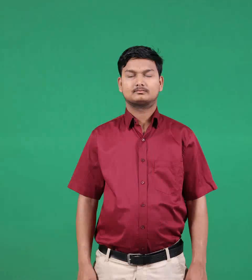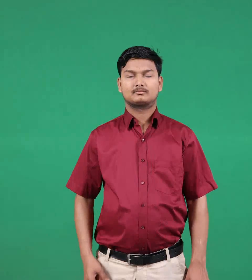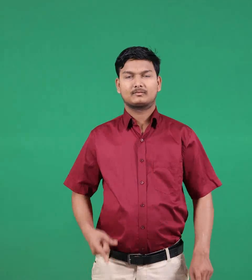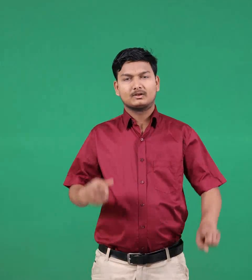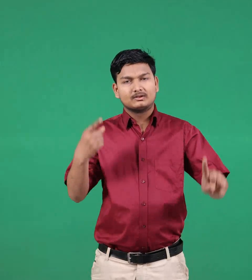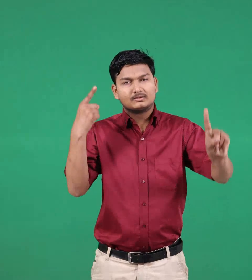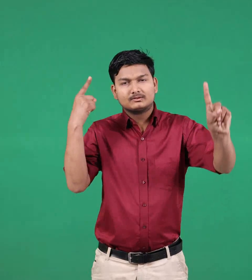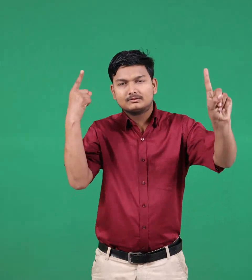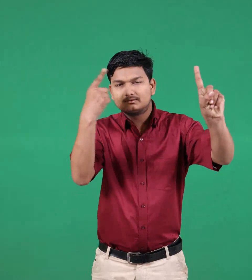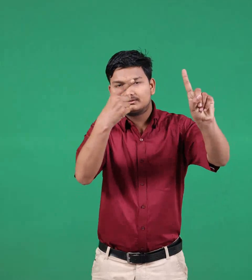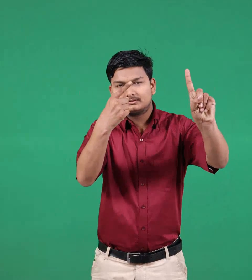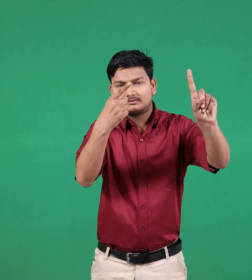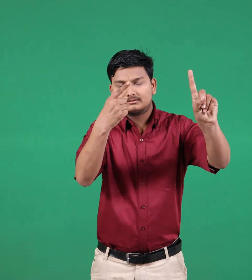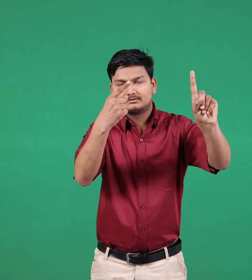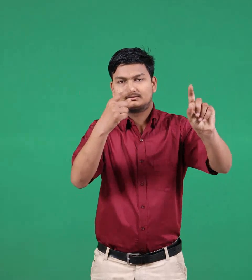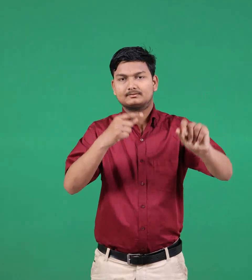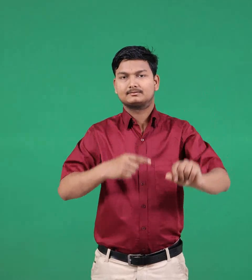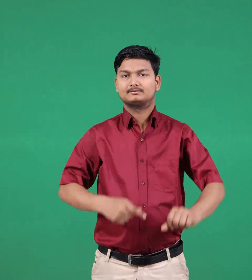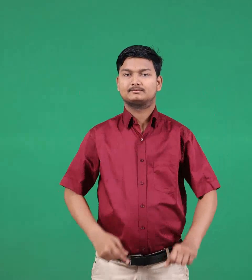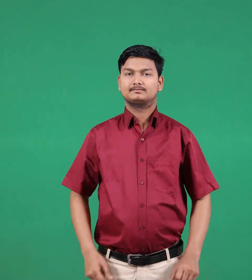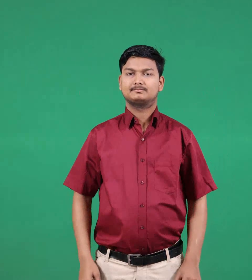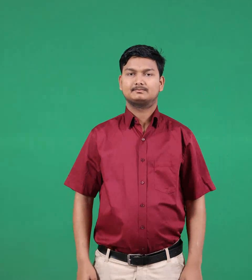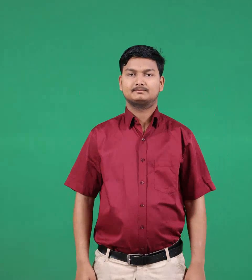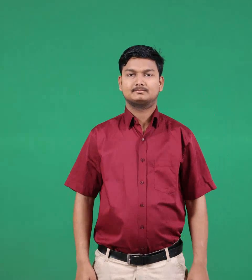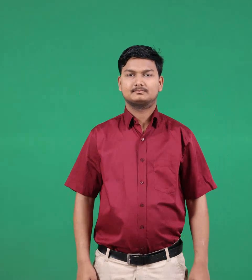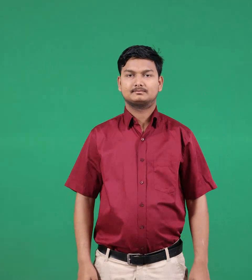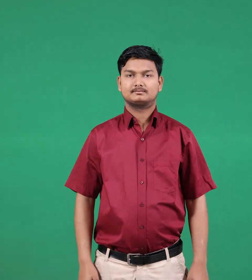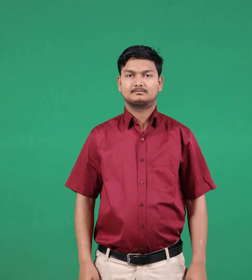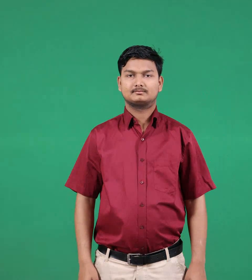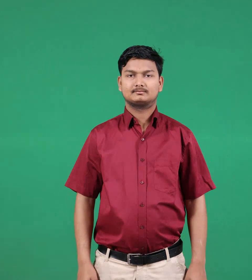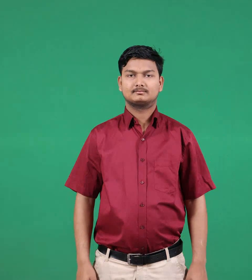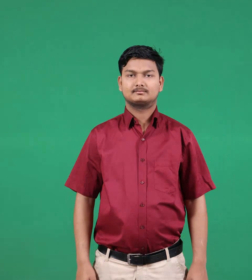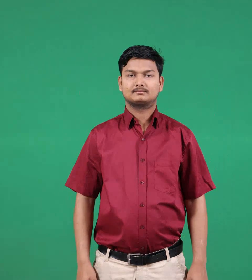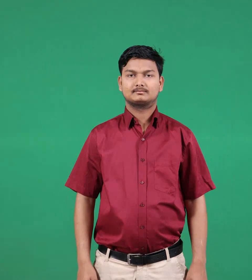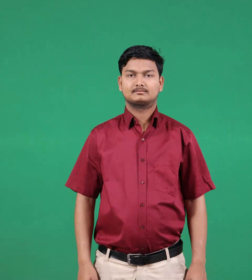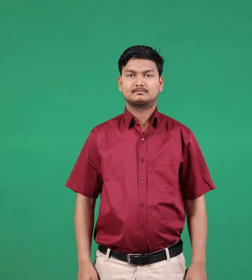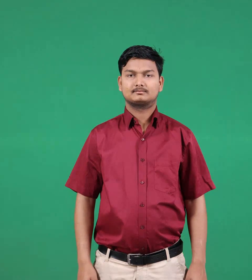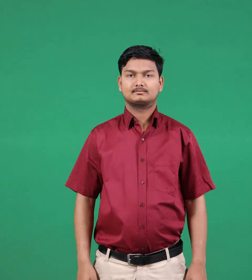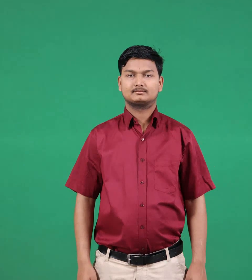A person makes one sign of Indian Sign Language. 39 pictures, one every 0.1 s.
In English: goal
